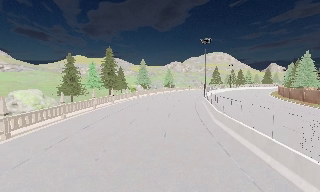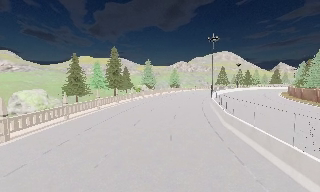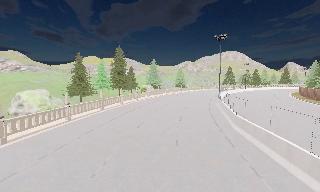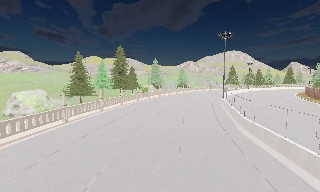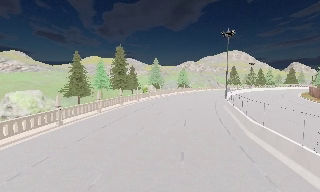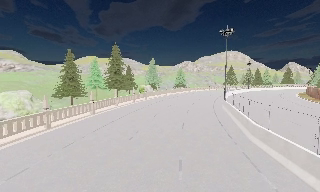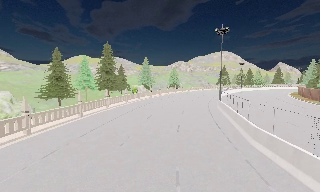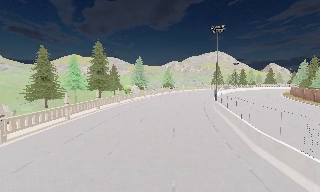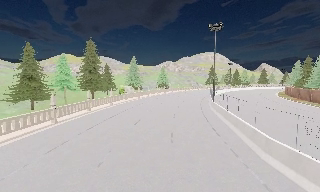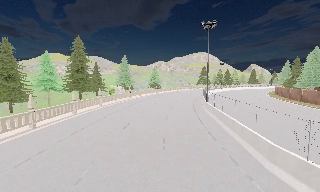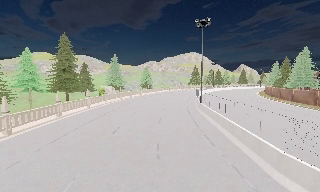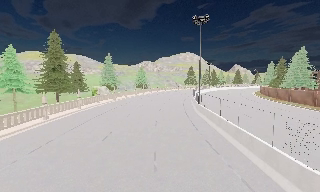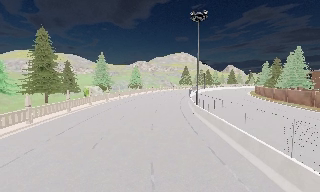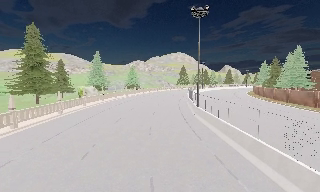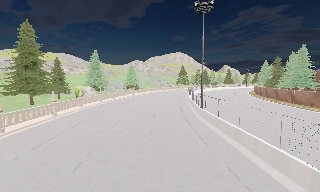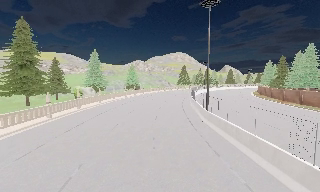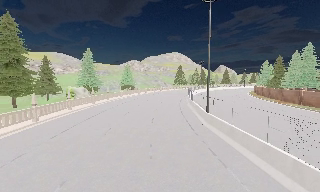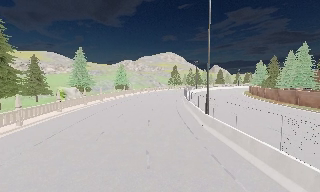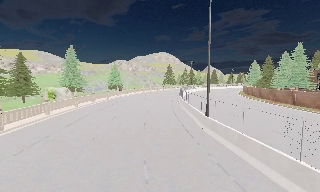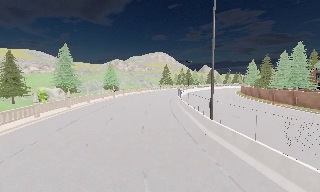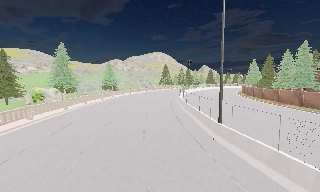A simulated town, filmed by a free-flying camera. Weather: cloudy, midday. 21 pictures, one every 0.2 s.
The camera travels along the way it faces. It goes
forward.
0.0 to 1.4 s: The camera travels forward, about 7 m, so what stands in front looms larger.
1.4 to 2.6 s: The camera swings to its right by about 15 degrees, and the scene slides to the left. It travels forward, about 7 m, so what stands in front looms larger.
2.6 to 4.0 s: The camera travels forward, about 8 m, so what stands in front looms larger.
The film runs backward here.
